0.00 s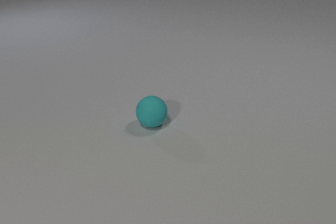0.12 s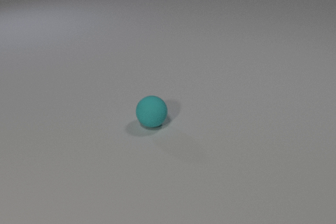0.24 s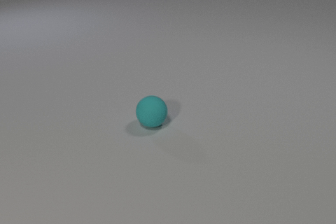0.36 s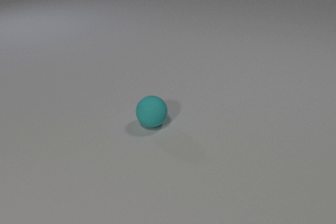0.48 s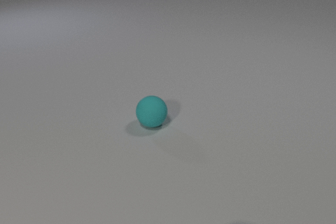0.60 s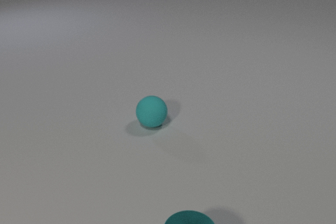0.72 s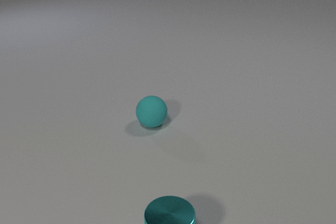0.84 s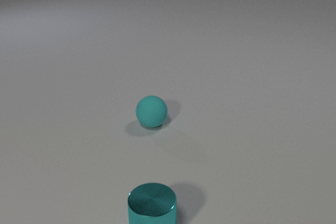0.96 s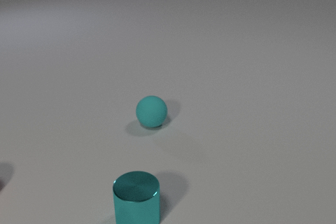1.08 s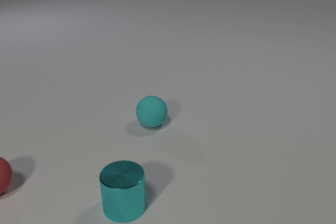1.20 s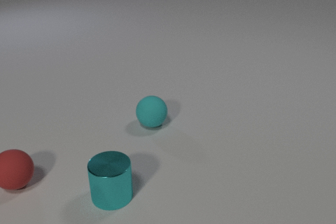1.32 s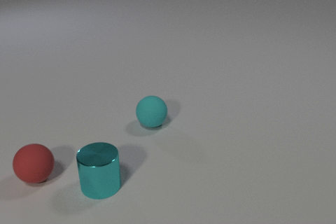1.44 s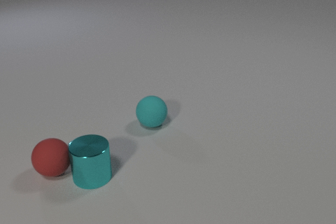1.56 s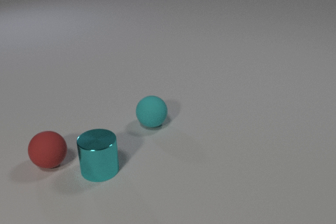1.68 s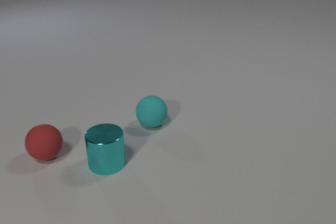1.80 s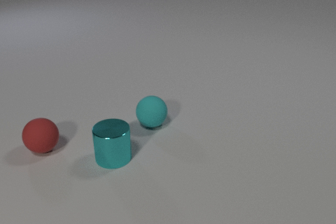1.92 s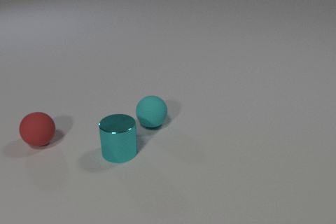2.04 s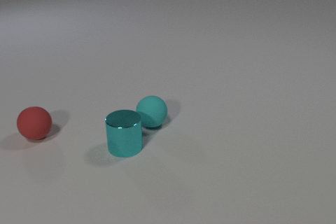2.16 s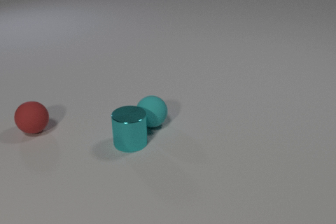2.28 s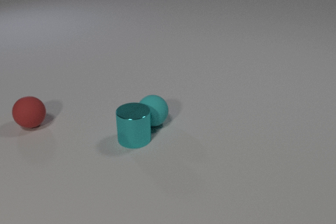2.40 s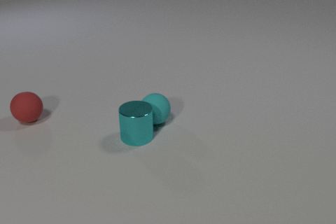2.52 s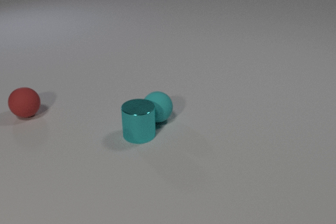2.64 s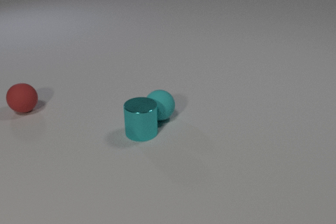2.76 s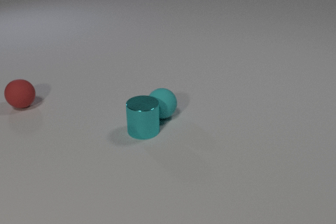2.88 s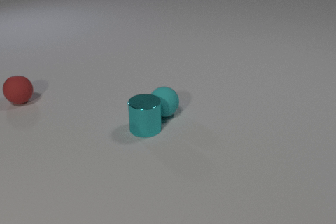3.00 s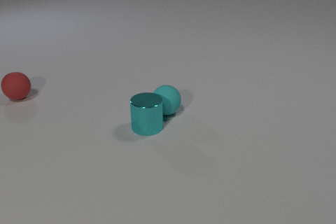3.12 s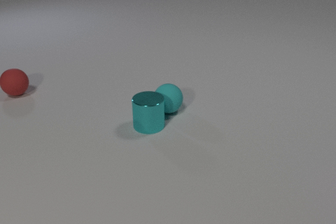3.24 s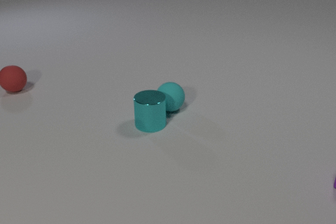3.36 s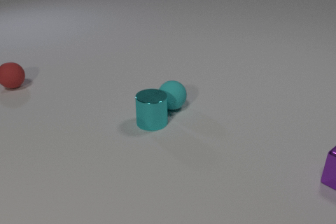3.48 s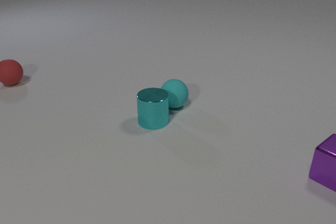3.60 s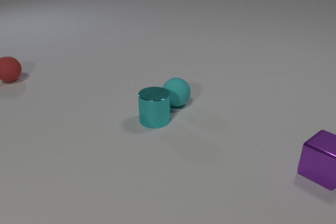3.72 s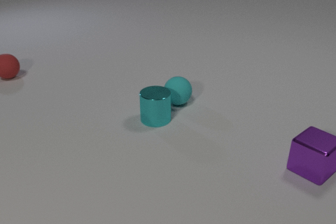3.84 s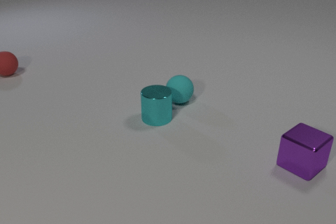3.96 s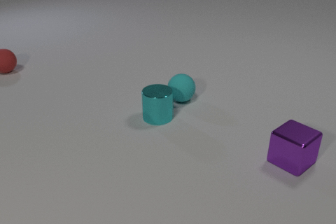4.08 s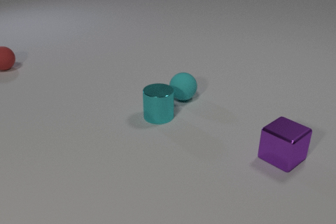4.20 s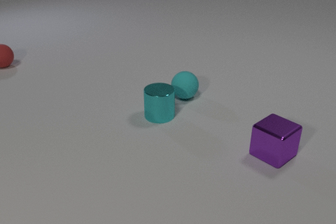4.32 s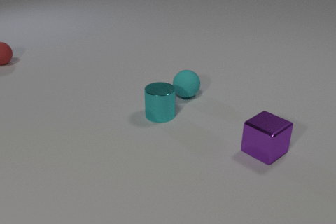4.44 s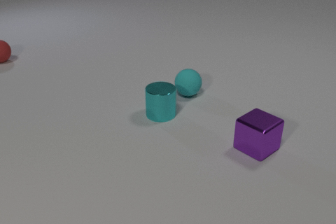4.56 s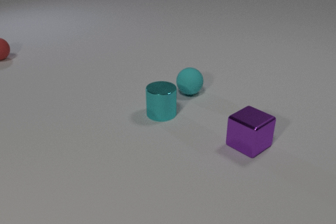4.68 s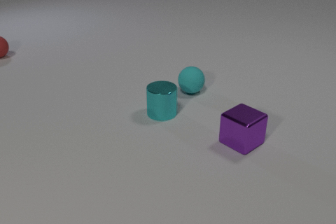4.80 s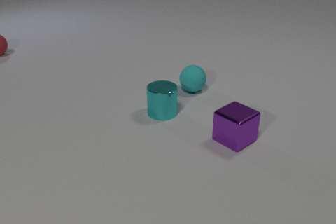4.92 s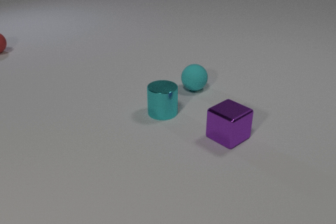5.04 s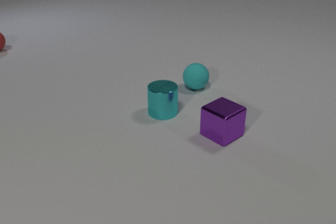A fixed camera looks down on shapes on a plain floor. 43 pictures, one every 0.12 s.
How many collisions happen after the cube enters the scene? 0.
What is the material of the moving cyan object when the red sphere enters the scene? metal.
What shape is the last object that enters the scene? cube.
0.00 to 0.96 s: The cyan metal cylinder comes in at the bottom edge, slides away from the camera and to the left.
0.96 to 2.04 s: The cyan metal cylinder slides away from the camera. The red rubber sphere comes in at the left edge, rolls away from the camera and to the right. The cyan metal cylinder and the red rubber sphere collide.
2.04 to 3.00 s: The cyan metal cylinder slides away from the camera and to the right. The red rubber sphere rolls away from the camera. The cyan rubber sphere rolls away from the camera and to the right. The cyan metal cylinder and the cyan rubber sphere collide.
3.00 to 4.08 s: The cyan metal cylinder slides away from the camera and to the right. The red rubber sphere rolls away from the camera. The cyan rubber sphere rolls away from the camera and to the right. The purple metal cube comes in at the right edge, slides to the left.
4.08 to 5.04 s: The cyan metal cylinder slides away from the camera. The red rubber sphere rolls away from the camera. The cyan rubber sphere rolls away from the camera and to the right. The purple metal cube slides to the left and away from the camera.
